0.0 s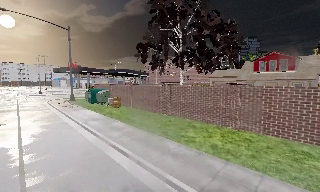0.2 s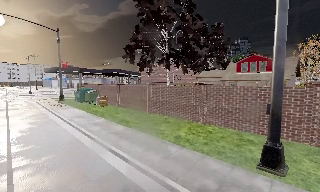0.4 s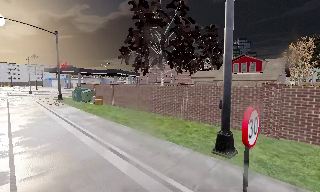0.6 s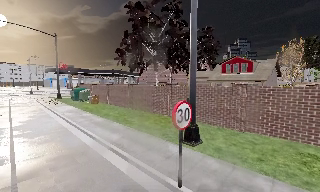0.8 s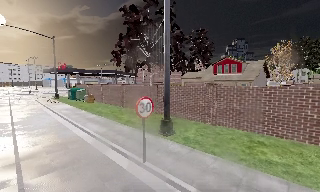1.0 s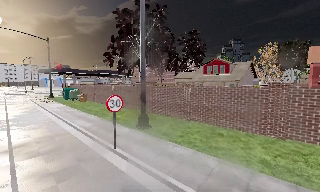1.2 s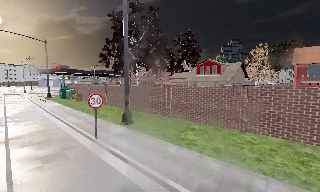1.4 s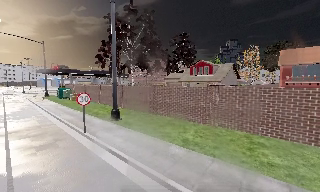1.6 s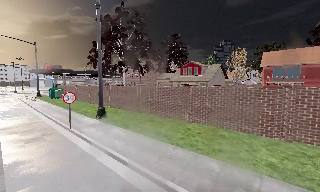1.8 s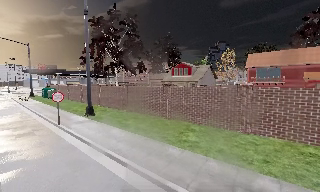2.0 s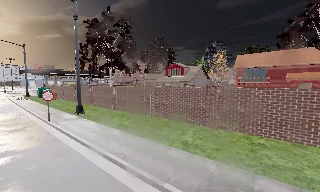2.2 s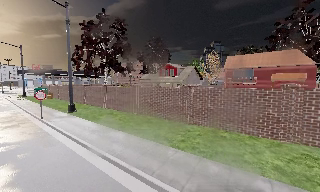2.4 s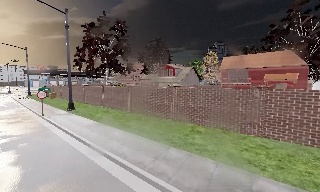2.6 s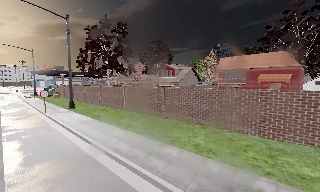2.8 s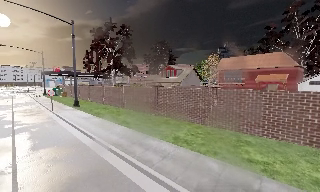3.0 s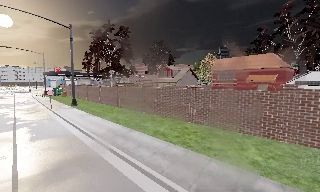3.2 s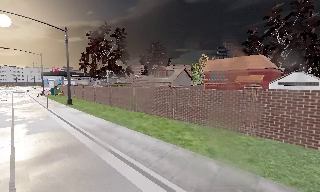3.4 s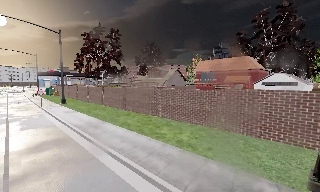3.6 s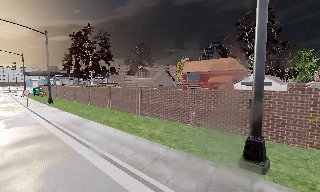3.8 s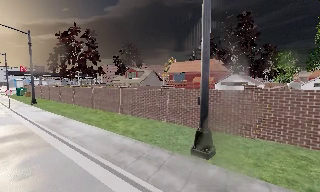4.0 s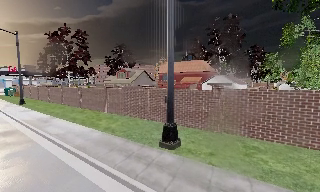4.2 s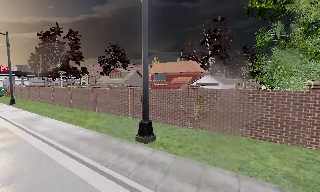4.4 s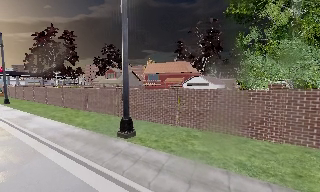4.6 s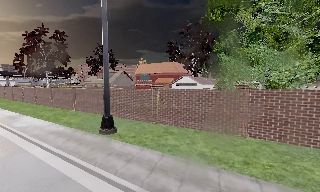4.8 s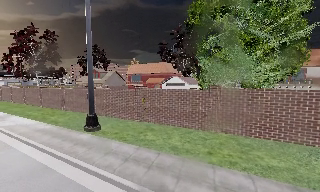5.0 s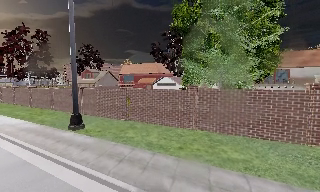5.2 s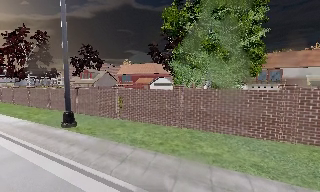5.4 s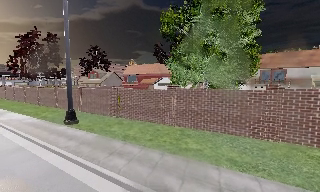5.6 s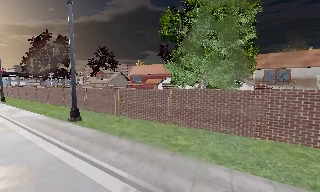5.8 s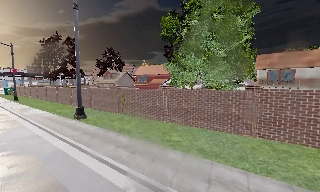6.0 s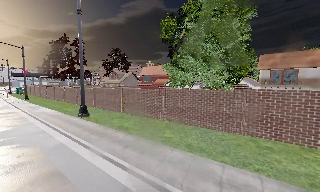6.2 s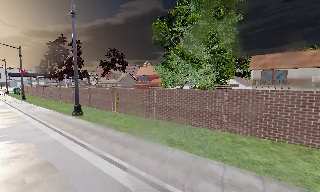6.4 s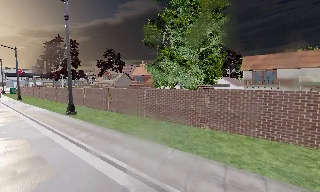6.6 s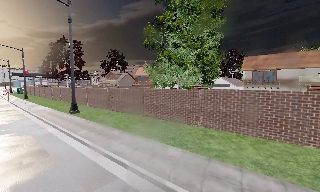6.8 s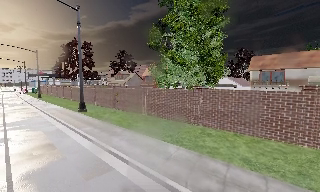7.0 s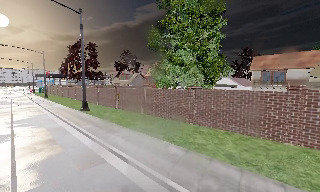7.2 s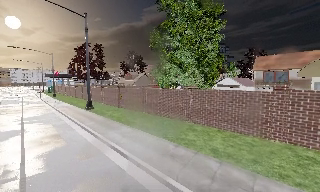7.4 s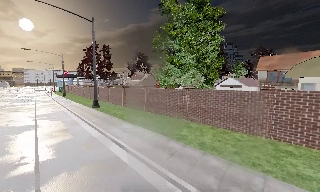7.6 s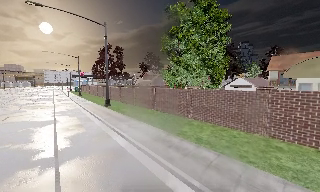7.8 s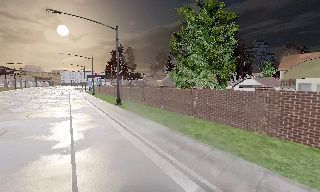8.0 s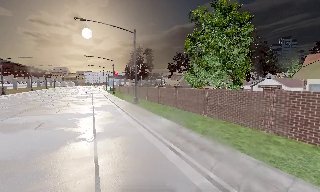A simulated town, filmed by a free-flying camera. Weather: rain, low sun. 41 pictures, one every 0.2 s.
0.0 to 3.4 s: The camera travels backward and to its right, about 25 m, so what stands in front gets smaller.
3.4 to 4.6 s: The scene slides to the left, as the camera pans about 10 degrees to its right. It travels to its right and backward, about 7 m, so close, fixed things drift to the left.
4.6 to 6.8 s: The camera pans to its left, which is counterclockwise from overhead, by about 10 degrees. It travels to its right and backward, about 10 m, so close, fixed things drift to the left.
6.8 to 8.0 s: The camera pans to its left, which is counterclockwise from overhead, by about 20 degrees. It travels backward and to its right, about 5 m, so what stands in front gets smaller.
The film runs backward here.
